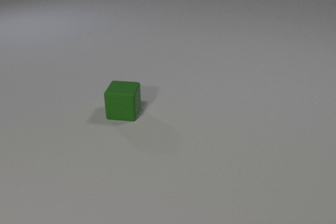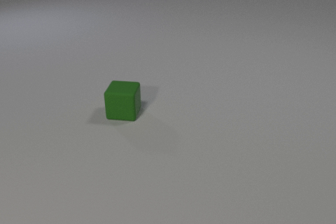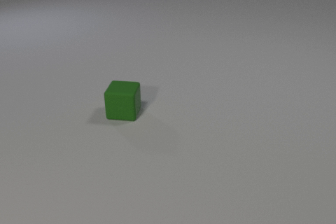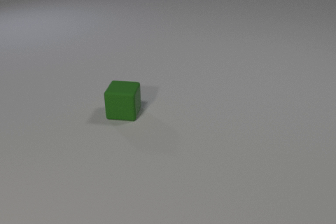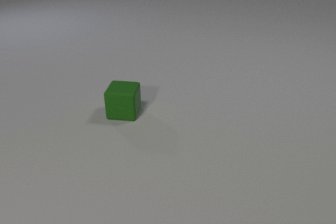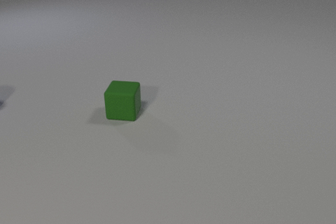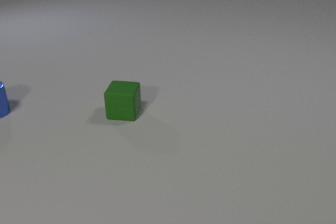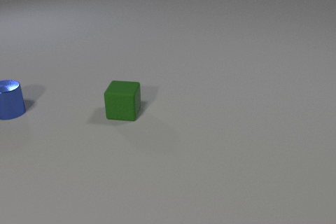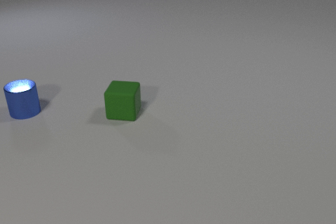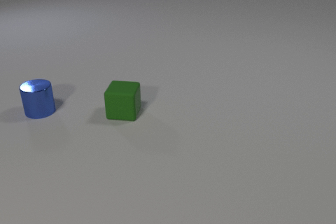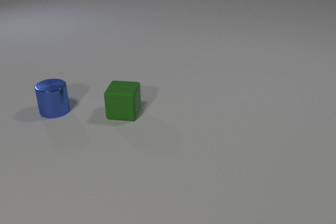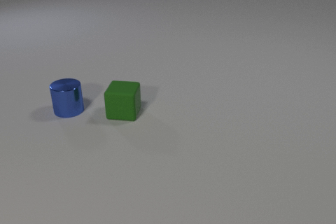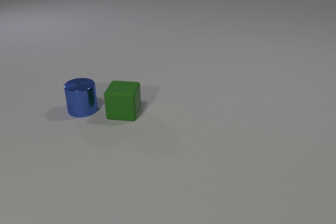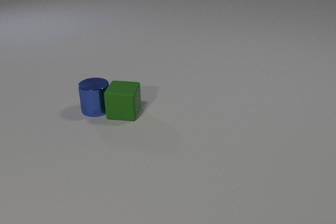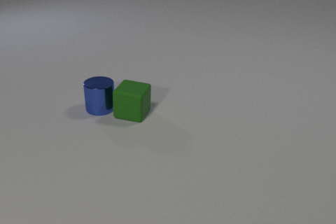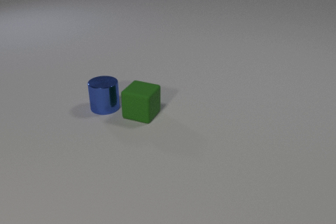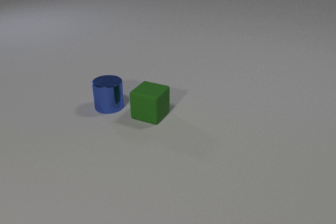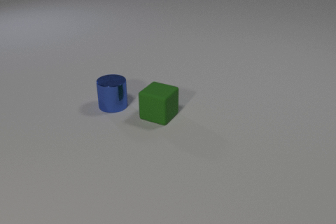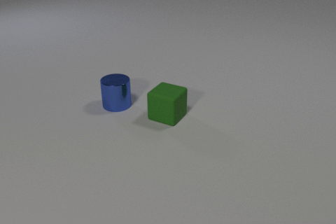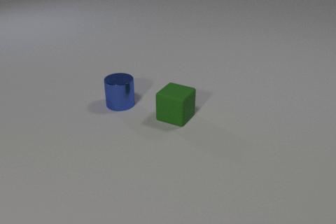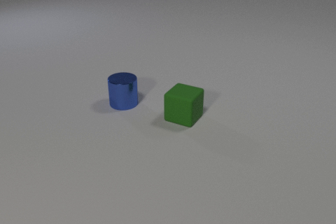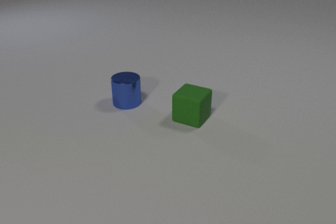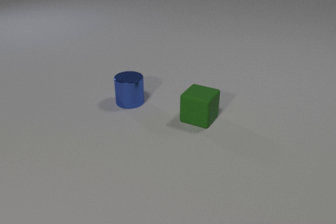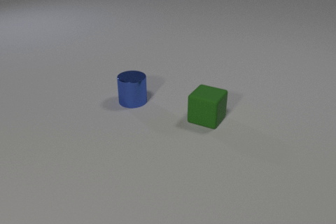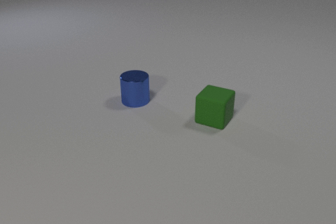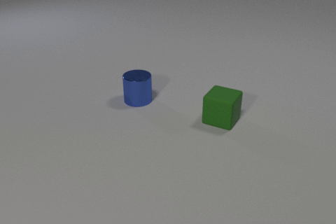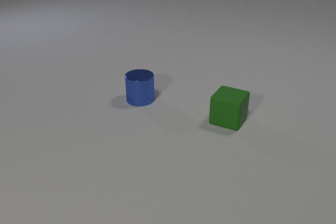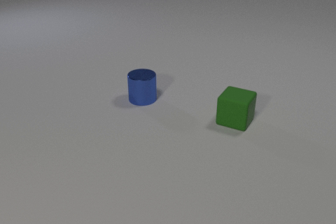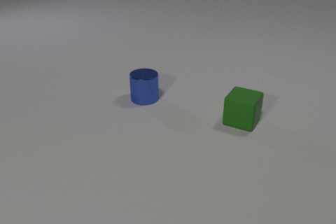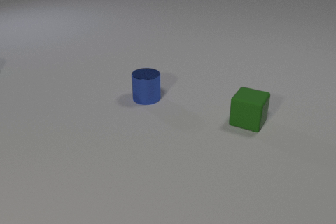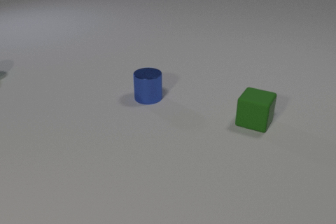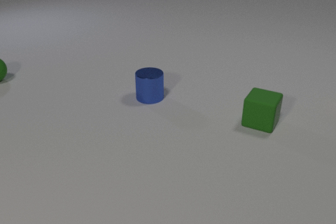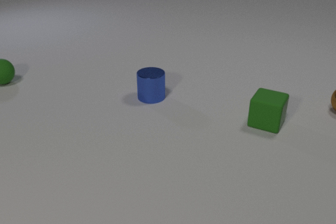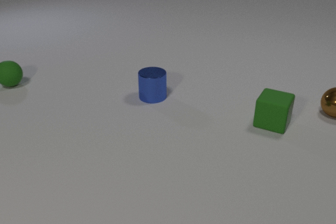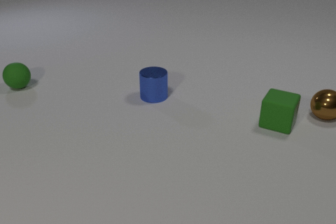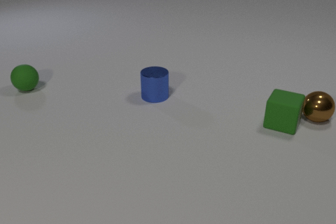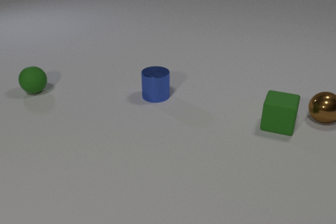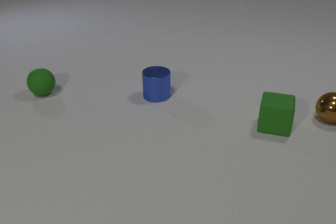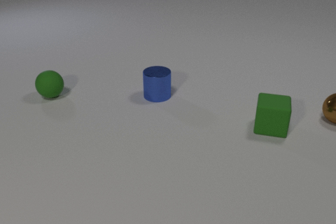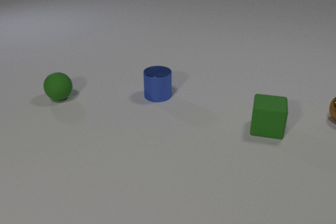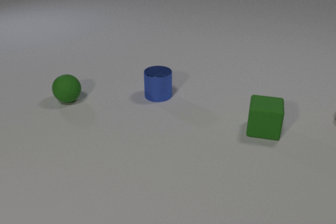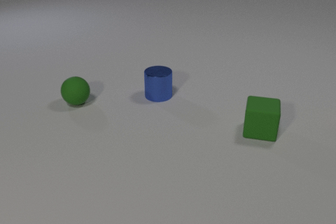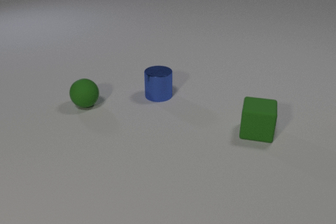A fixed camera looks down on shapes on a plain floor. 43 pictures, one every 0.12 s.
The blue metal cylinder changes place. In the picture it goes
to the right.
0.00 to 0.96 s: The blue metal cylinder comes in at the left edge, slides to the right.
0.96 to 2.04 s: The blue metal cylinder slides to the right. The green rubber cube slides to the right. The blue metal cylinder and the green rubber cube collide.
2.04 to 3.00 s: The blue metal cylinder slides to the right. The green rubber cube slides to the right.
3.00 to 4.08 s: The blue metal cylinder slides to the right and away from the camera. The green rubber cube slides to the right. The brown metal sphere comes in at the right edge, rolls toward the camera and to the left. The green rubber sphere comes in at the left edge, rolls toward the camera and to the right.
4.08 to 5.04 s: The green rubber cube slides toward the camera and to the left. The brown metal sphere rolls to the right, leaves at the right edge. The green rubber sphere rolls to the right and toward the camera. The green rubber cube and the brown metal sphere collide.
How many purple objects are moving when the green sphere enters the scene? 0.
What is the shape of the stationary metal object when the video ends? cylinder.
What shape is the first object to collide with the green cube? cylinder.
